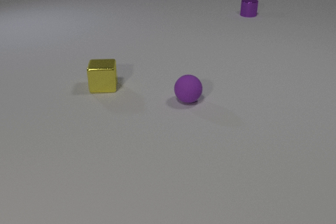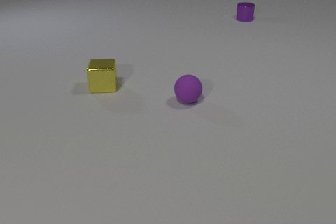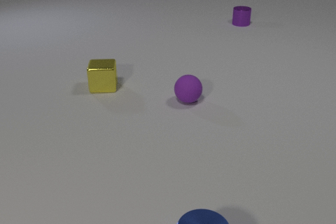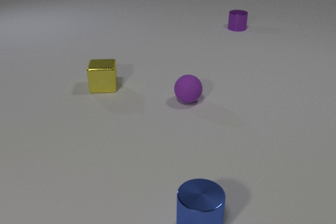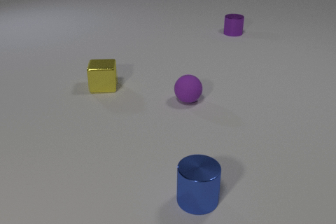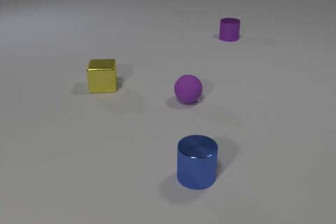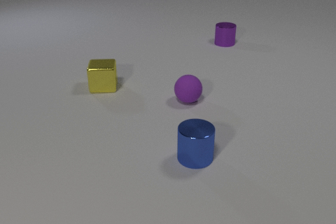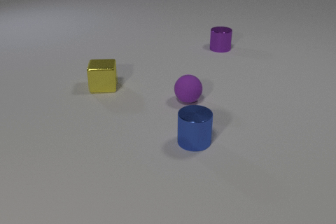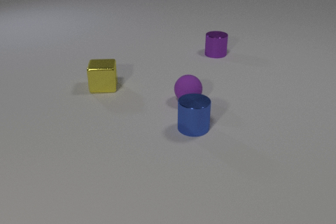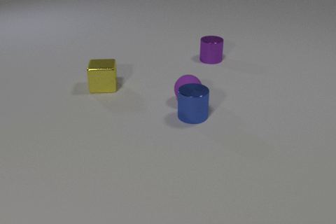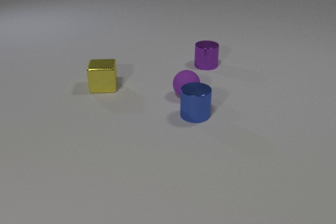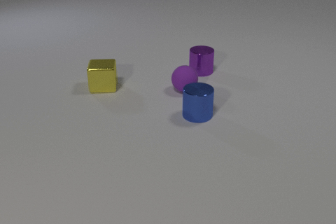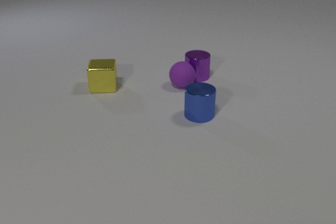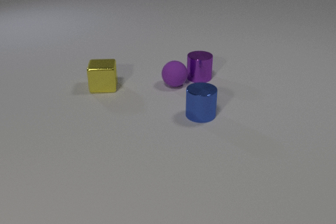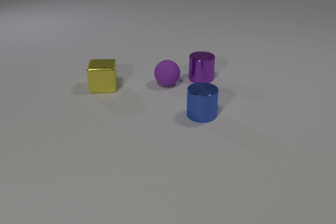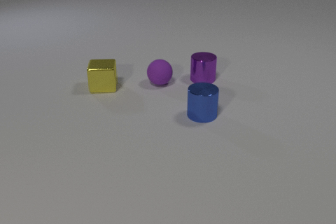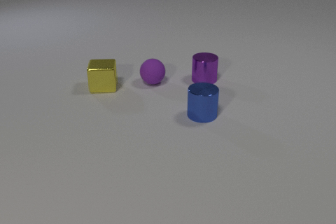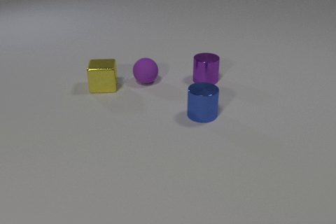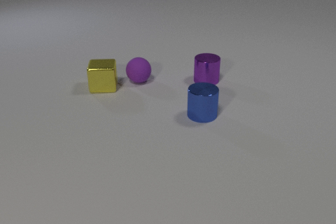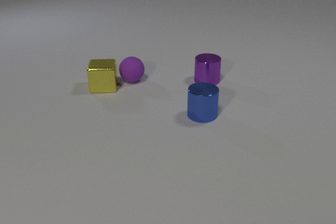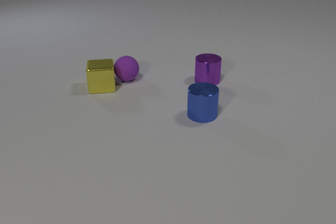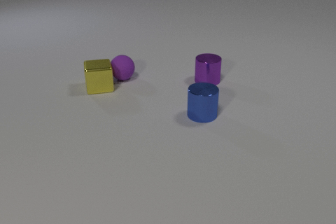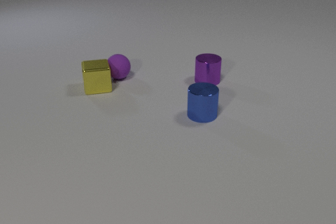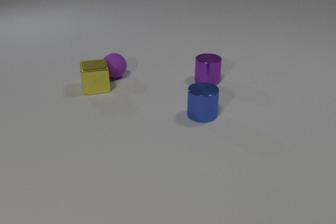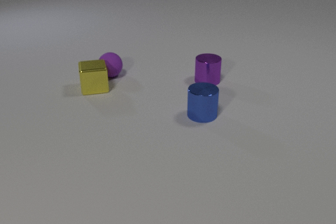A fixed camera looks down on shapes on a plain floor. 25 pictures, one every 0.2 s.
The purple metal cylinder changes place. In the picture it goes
toward the camera.
The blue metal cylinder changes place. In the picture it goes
away from the camera.
0.0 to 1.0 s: The blue metal cylinder comes in at the bottom edge, slides away from the camera. The purple metal cylinder slides toward the camera.
1.0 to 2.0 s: The blue metal cylinder slides away from the camera. The purple metal cylinder slides toward the camera. The purple rubber sphere rolls away from the camera. The blue metal cylinder and the purple rubber sphere collide.
2.0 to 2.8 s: The blue metal cylinder slides to the right. The purple metal cylinder slides toward the camera. The purple rubber sphere rolls away from the camera and to the left. The purple metal cylinder and the purple rubber sphere collide.
2.8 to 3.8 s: The purple metal cylinder slides to the right. The purple rubber sphere rolls to the left.
3.8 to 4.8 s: The purple rubber sphere rolls to the left and away from the camera. The yellow metal cube slides to the left. The purple rubber sphere and the yellow metal cube collide.
How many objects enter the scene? 1.
How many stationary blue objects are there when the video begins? 0.
What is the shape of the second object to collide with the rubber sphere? cylinder.
